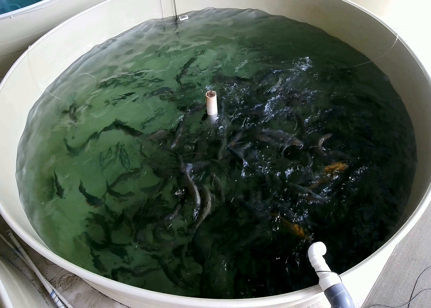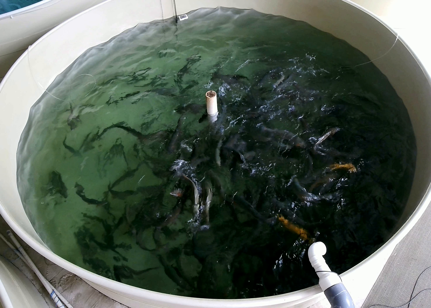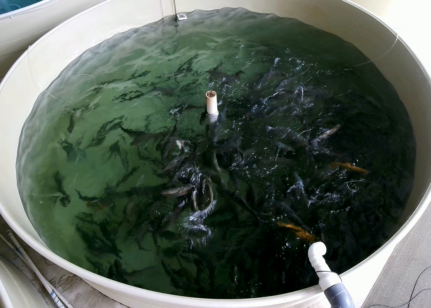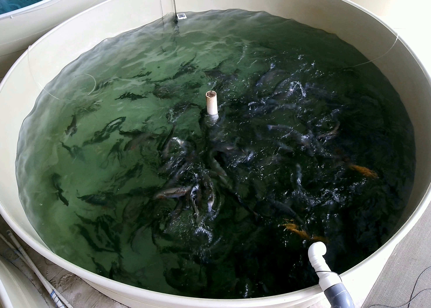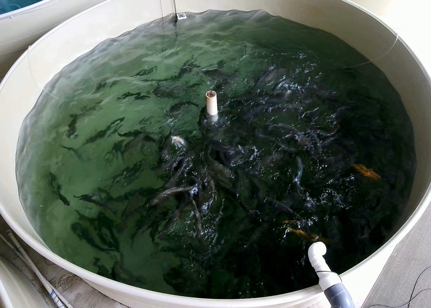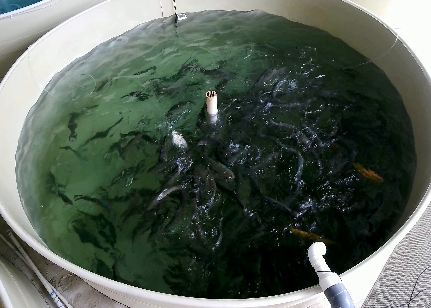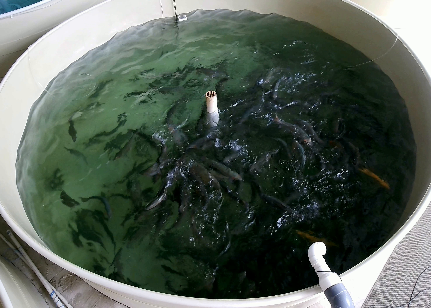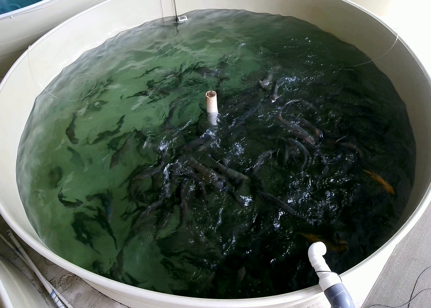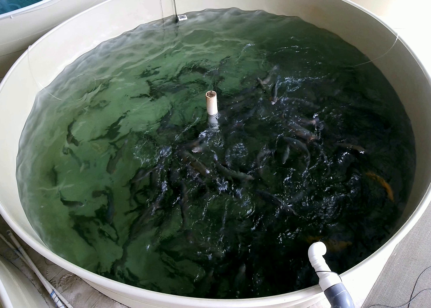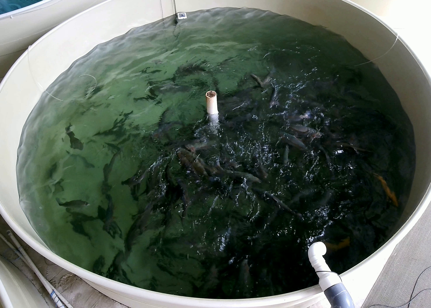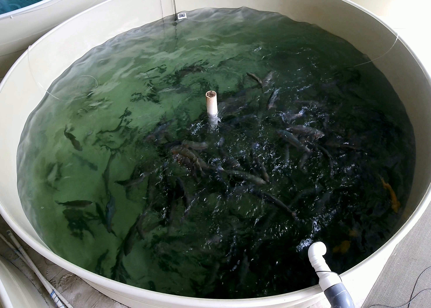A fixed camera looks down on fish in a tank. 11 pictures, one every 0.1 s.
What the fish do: Weak feeding.
